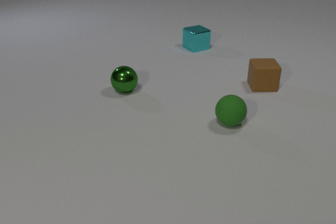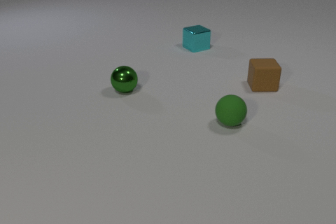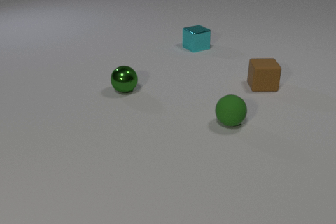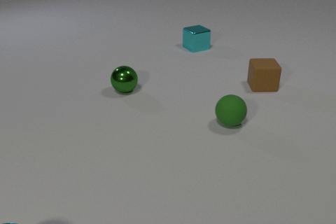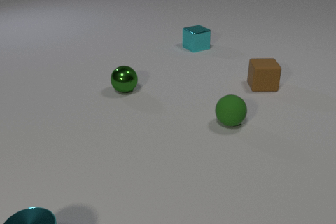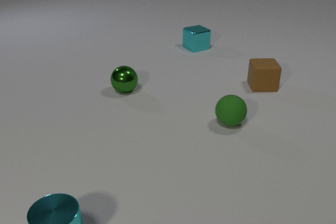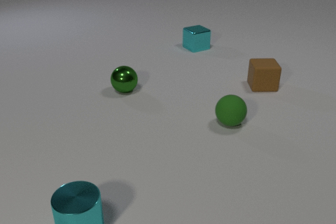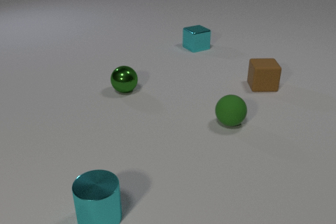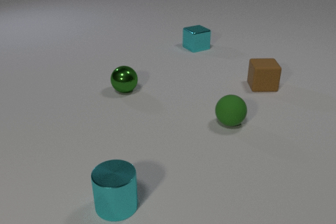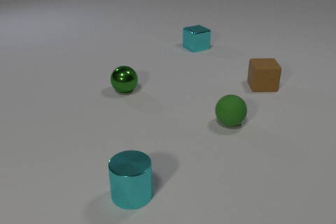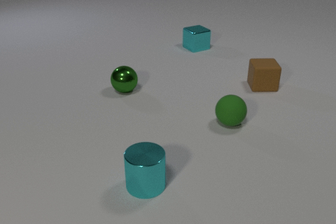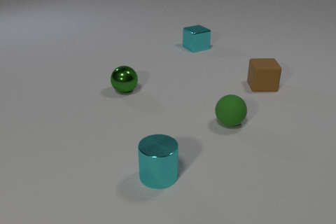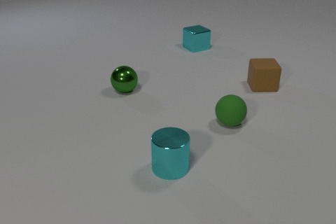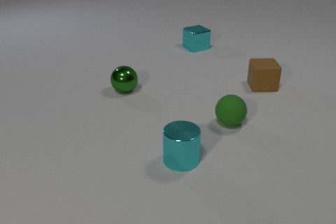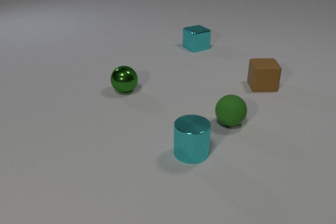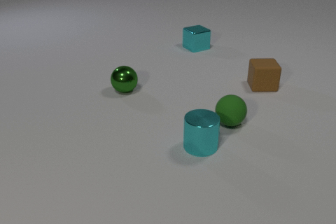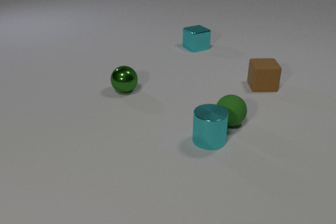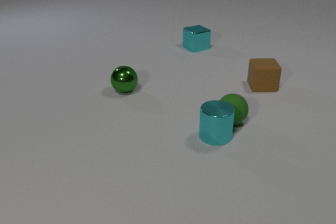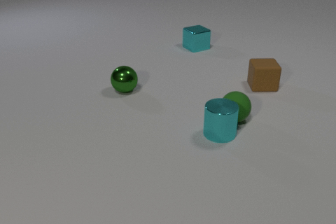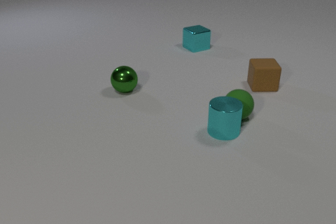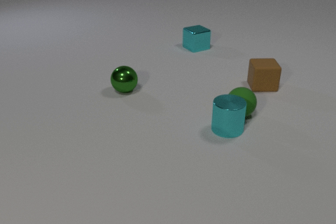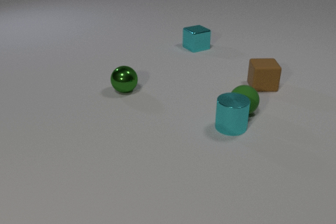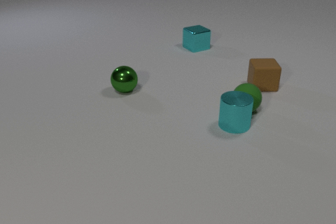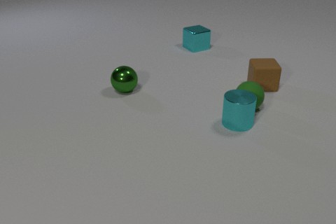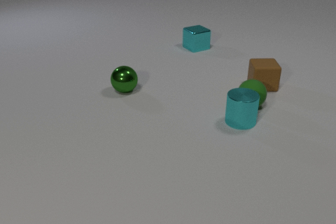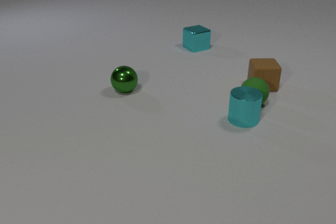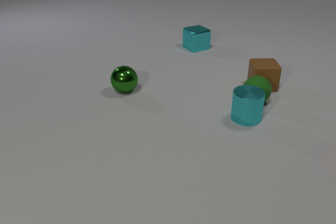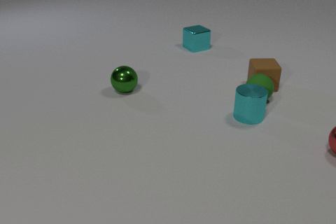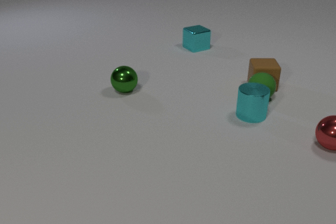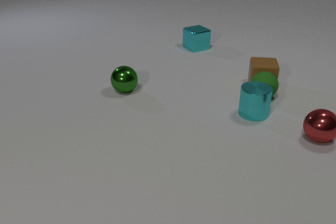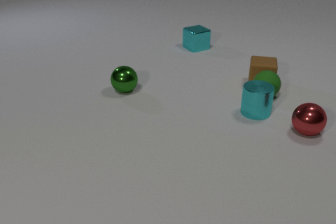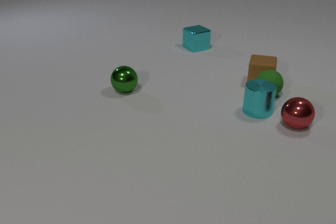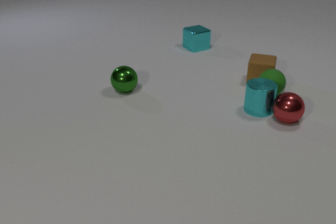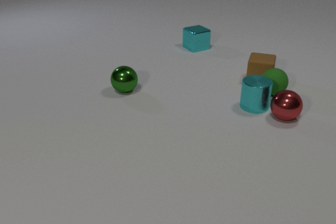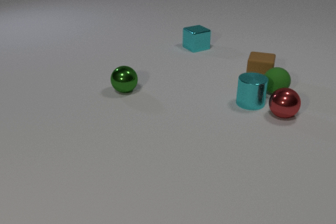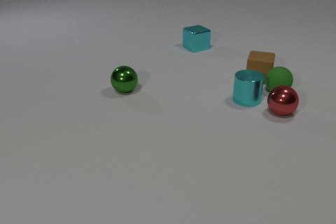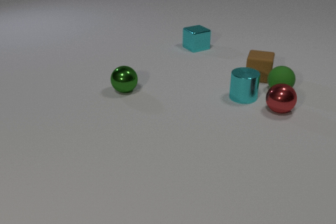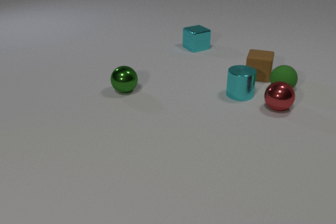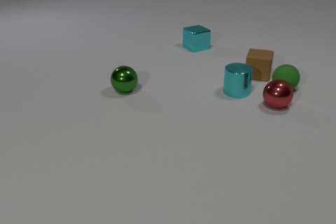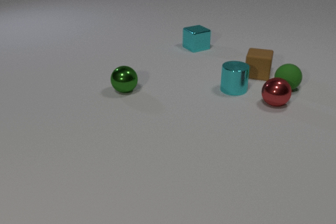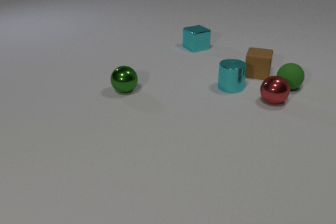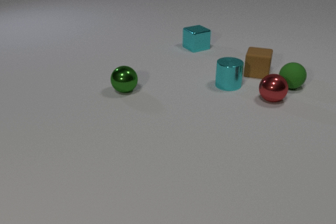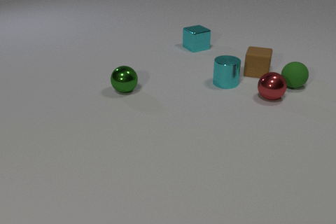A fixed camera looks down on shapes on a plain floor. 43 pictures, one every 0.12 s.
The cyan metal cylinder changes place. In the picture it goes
away from the camera.
The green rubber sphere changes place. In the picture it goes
away from the camera.
0.00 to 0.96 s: The cyan metal cylinder comes in at the bottom edge, slides to the right and away from the camera.
0.96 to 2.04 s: The cyan metal cylinder slides away from the camera and to the right. The cyan metal cylinder and the green rubber sphere collide.
2.04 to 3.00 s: The cyan metal cylinder slides away from the camera and to the right. The green rubber sphere rolls away from the camera and to the right.
3.00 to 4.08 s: The cyan metal cylinder slides away from the camera. The green rubber sphere rolls away from the camera and to the right. The red metal sphere comes in at the right edge, rolls to the left and away from the camera. The brown rubber cube slides away from the camera. The green rubber sphere and the brown rubber cube collide. The cyan metal cylinder and the red metal sphere collide.
4.08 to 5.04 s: The cyan metal cylinder slides away from the camera and to the left. The green rubber sphere rolls away from the camera and to the right. The red metal sphere rolls away from the camera. The brown rubber cube slides away from the camera.
What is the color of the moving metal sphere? red.
What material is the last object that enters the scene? metal.
What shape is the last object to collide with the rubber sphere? cube.
